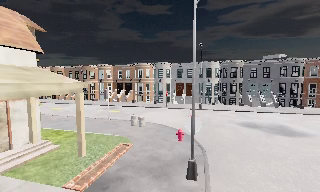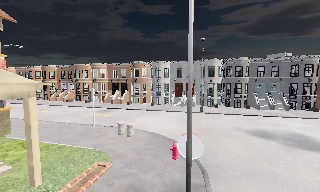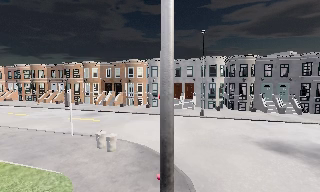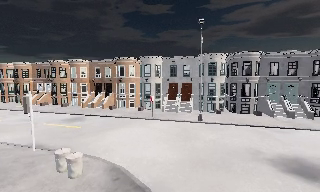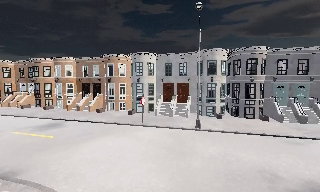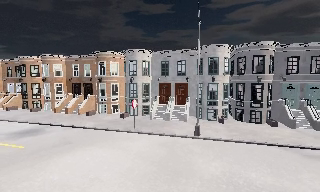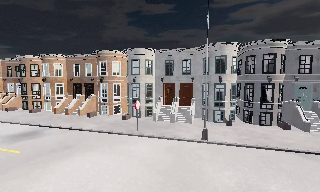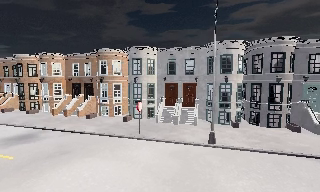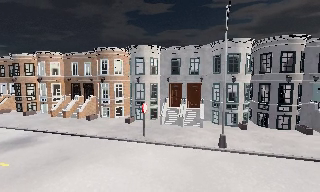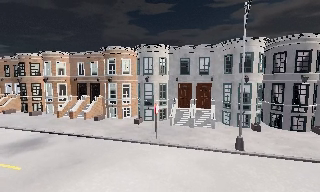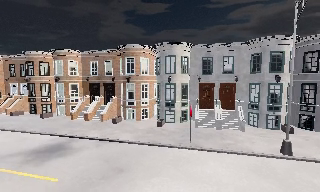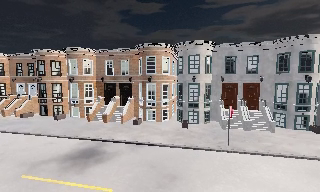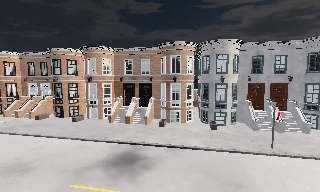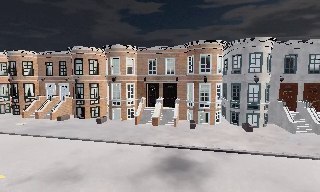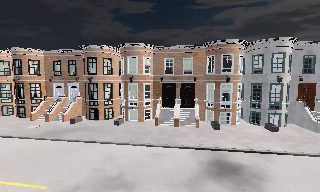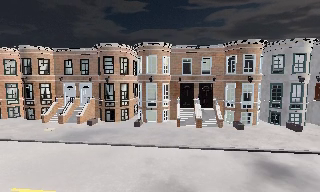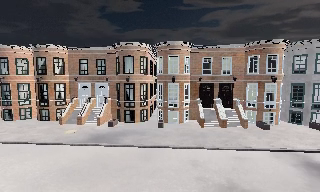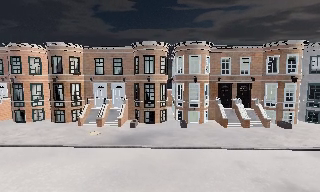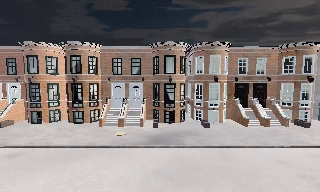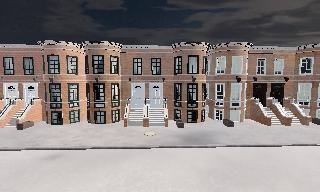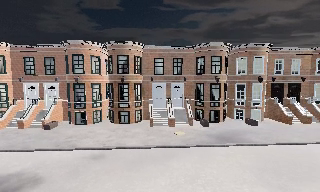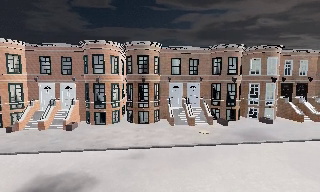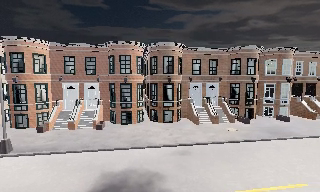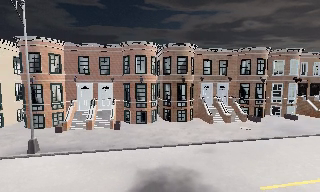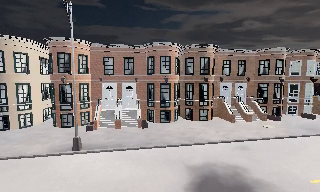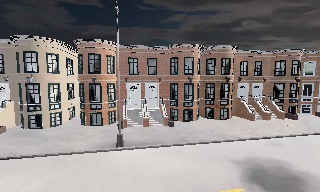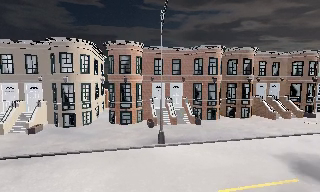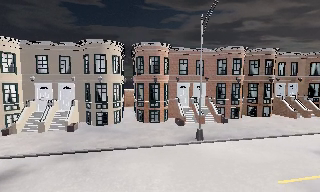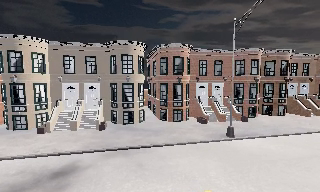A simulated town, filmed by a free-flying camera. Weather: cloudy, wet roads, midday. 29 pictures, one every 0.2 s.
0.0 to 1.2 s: The camera travels forward, about 12 m, so what stands in front looms larger. It loses speed.
1.2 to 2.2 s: The camera travels to its left and forward, about 7 m, so close, fixed things drift to the right. It gains speed.
2.2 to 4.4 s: The camera pans to its right, which is clockwise from overhead, by about 20 degrees. It travels to its left, about 25 m, so close, fixed things drift to the right.
4.4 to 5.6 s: The camera travels to its left, about 14 m, so close, fixed things drift to the right.
The film runs backward here.
